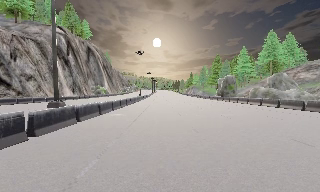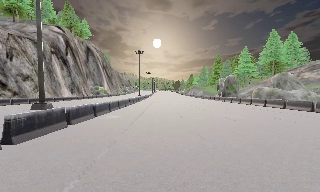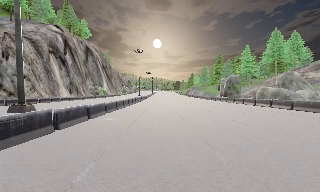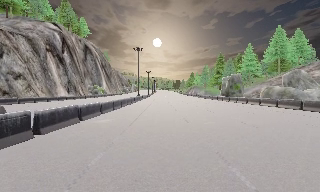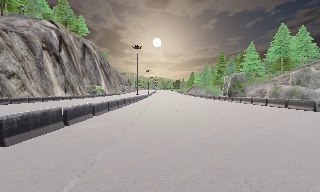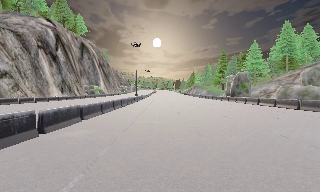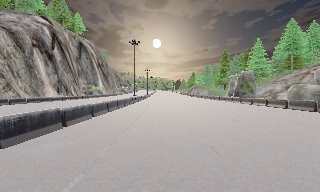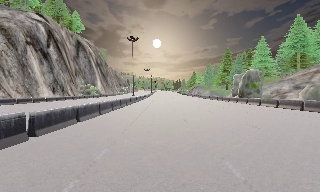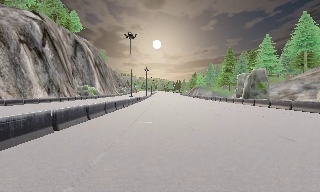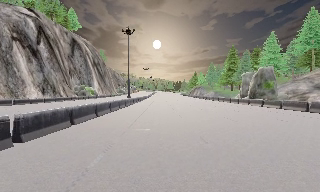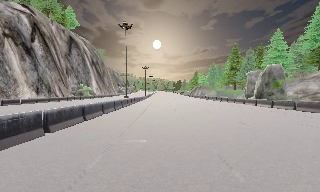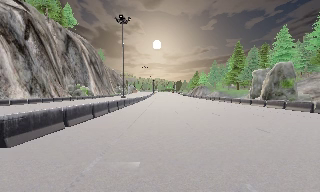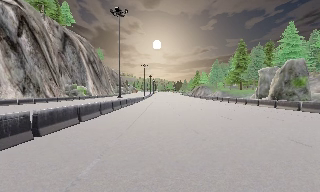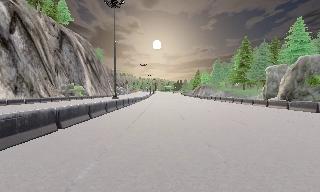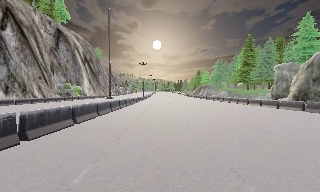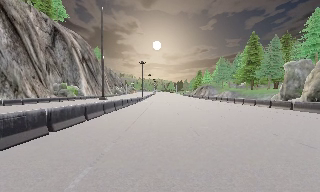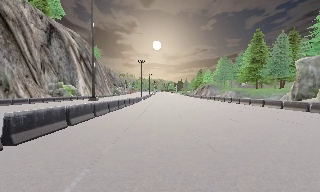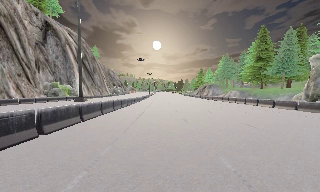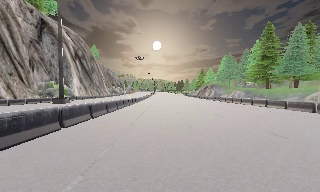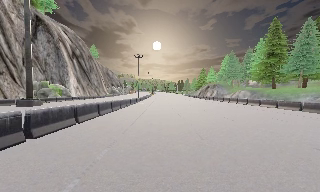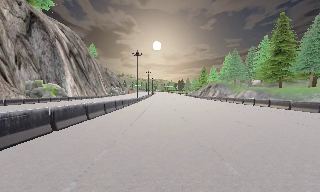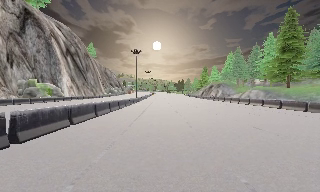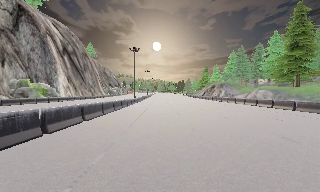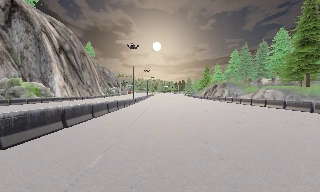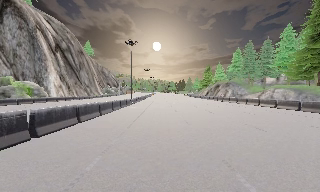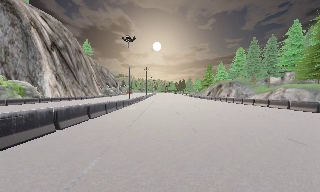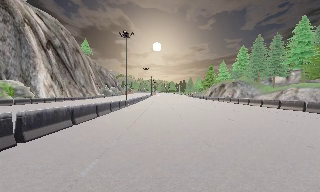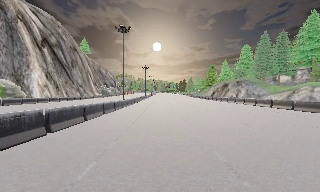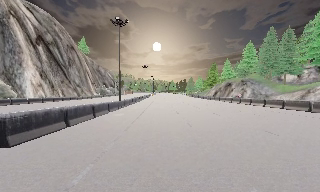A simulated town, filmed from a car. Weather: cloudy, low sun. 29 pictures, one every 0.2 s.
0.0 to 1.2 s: The camera travels forward, about 9 m, so what stands in front looms larger. It gains speed.
1.2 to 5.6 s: The camera travels forward, about 50 m, so what stands in front looms larger.
The film runs forward here.
